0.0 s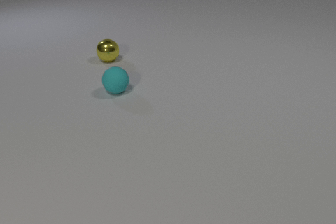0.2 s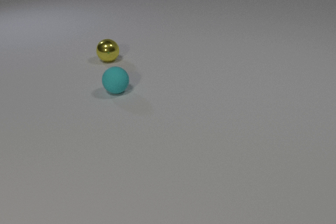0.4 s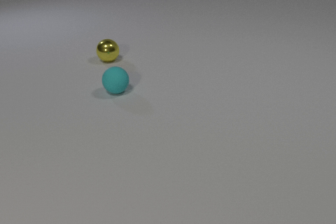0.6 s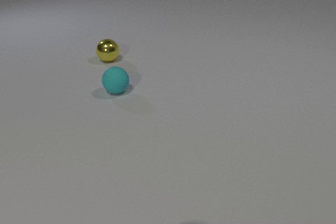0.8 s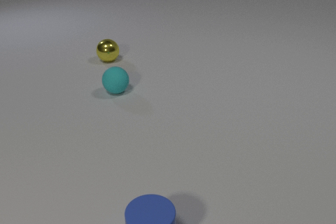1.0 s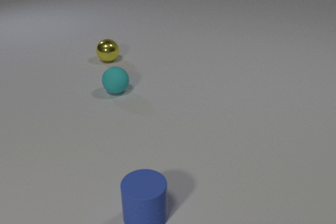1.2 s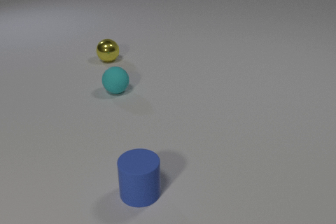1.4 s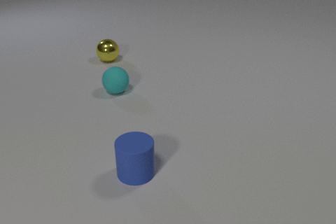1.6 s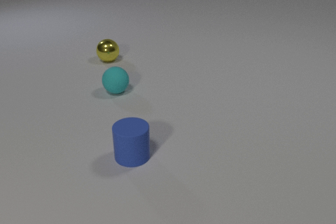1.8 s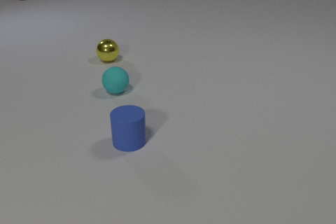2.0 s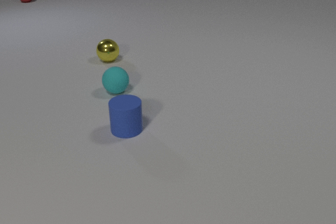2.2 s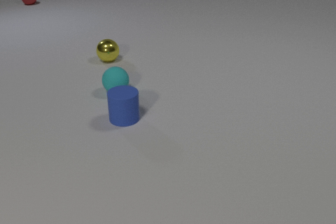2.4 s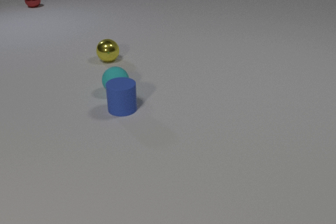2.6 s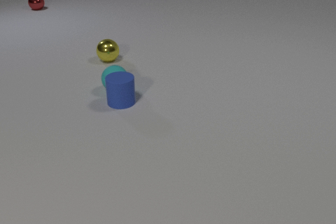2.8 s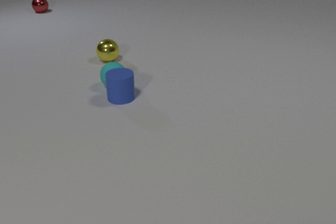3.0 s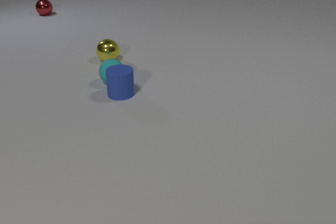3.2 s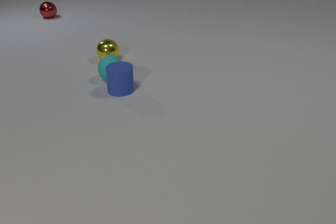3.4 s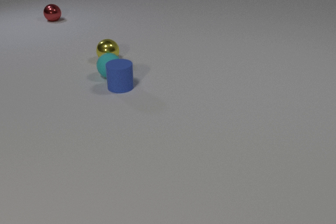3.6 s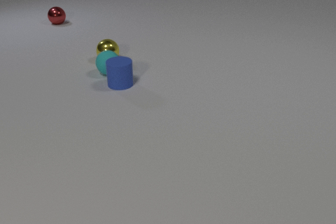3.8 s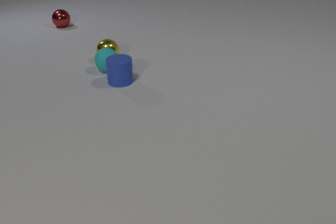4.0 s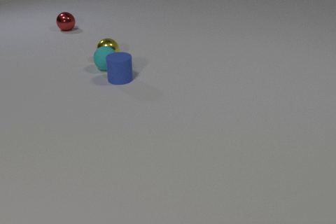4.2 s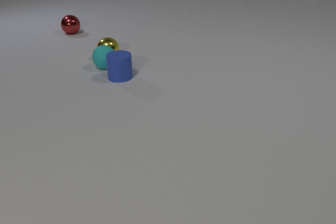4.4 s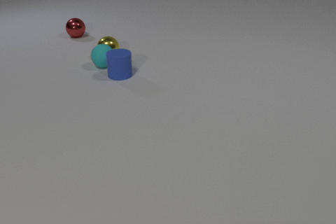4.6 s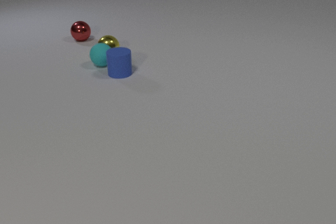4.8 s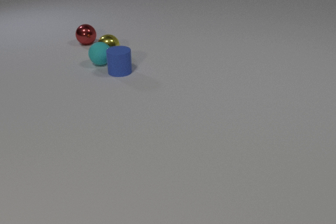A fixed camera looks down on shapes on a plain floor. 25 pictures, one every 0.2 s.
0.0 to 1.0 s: The blue rubber cylinder comes in at the bottom edge, slides away from the camera.
1.0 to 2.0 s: The blue rubber cylinder slides away from the camera. The red metal sphere comes in at the top edge, rolls toward the camera.
2.0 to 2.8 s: The blue rubber cylinder slides away from the camera. The cyan rubber sphere rolls away from the camera. The red metal sphere rolls toward the camera. The blue rubber cylinder and the cyan rubber sphere collide.
2.8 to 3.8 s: The blue rubber cylinder slides away from the camera. The cyan rubber sphere rolls away from the camera. The red metal sphere rolls toward the camera.
3.8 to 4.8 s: The blue rubber cylinder slides away from the camera. The cyan rubber sphere rolls away from the camera. The yellow metal sphere rolls away from the camera. The red metal sphere rolls toward the camera. The cyan rubber sphere and the yellow metal sphere collide.
What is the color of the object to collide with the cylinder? cyan.
How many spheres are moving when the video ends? 3.
What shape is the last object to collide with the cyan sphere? sphere.
